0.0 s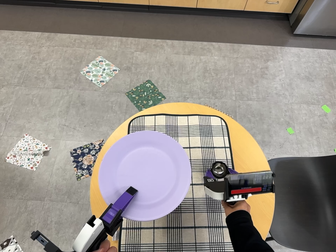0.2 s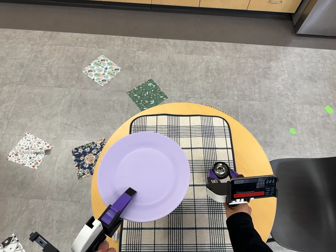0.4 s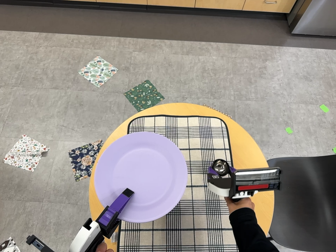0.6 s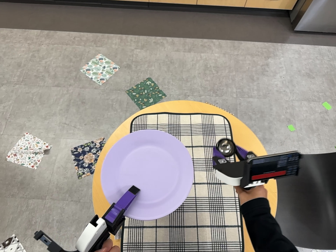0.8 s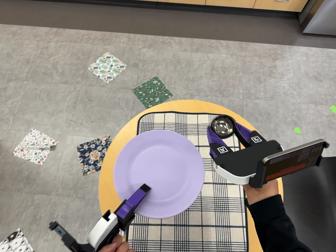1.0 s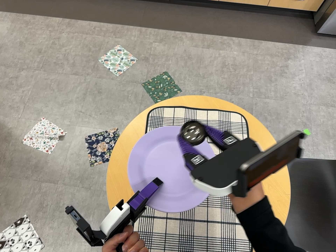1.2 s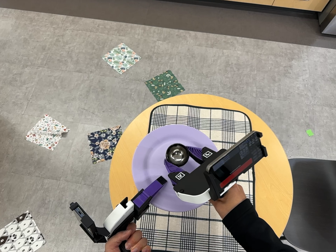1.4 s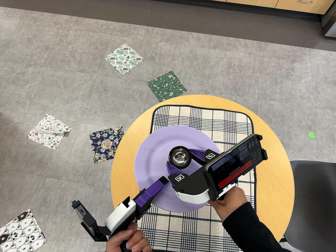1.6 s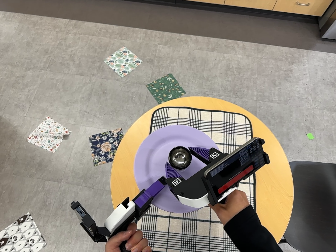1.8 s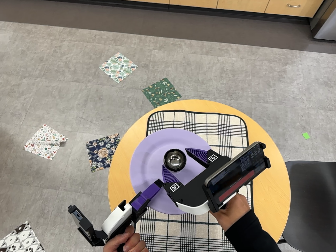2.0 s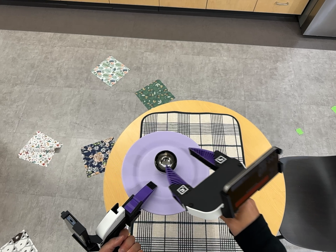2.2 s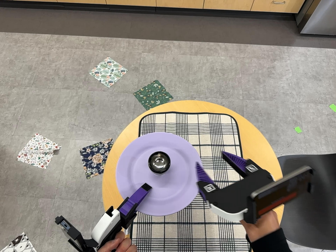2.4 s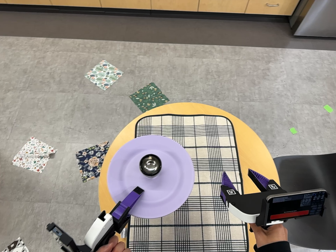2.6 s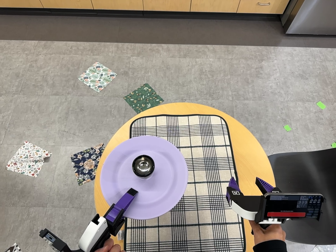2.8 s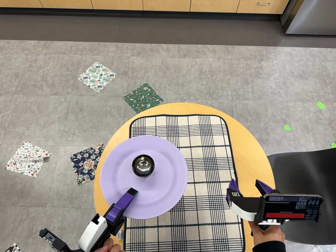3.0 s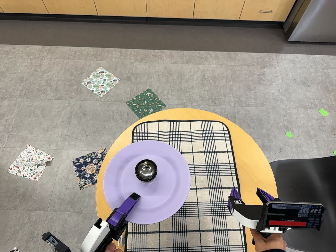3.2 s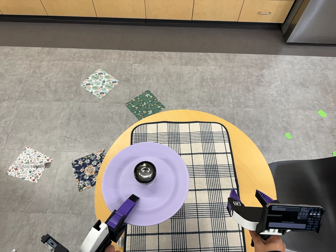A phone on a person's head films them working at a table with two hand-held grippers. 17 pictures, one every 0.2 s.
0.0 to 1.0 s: The camera travels to its left, about 4 cm, so close, fixed things drift to the right.
1.0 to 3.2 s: The camera shifts only a little, or ends up much as it began.
The film runs backward here.
